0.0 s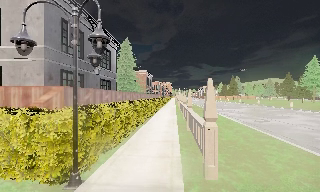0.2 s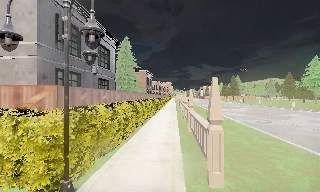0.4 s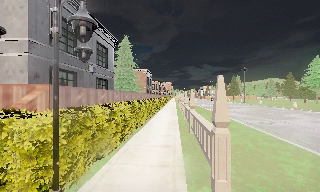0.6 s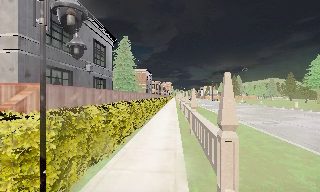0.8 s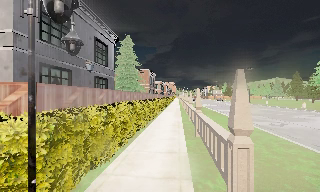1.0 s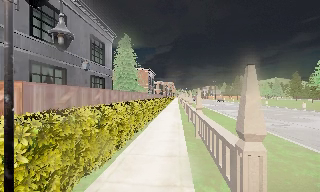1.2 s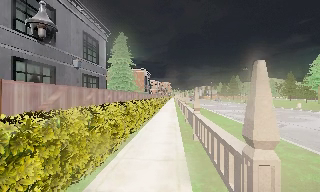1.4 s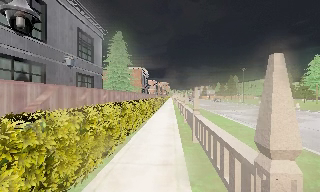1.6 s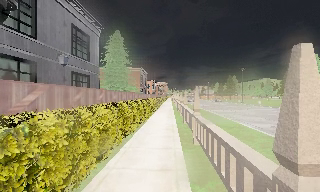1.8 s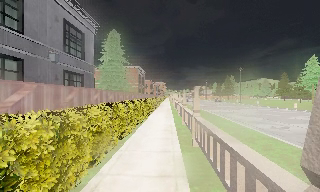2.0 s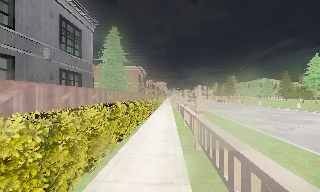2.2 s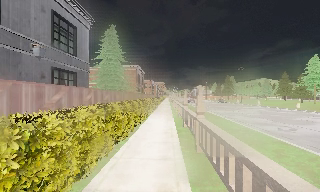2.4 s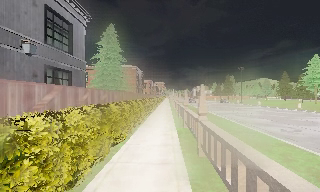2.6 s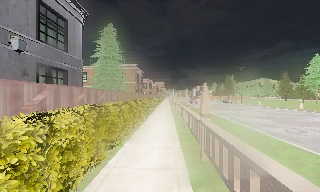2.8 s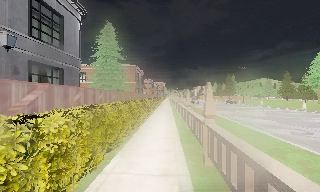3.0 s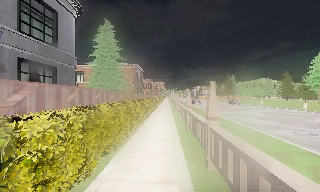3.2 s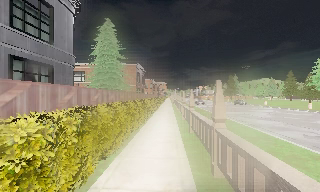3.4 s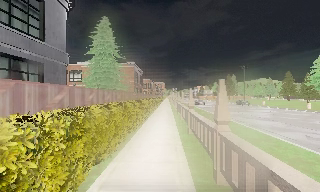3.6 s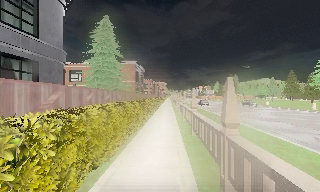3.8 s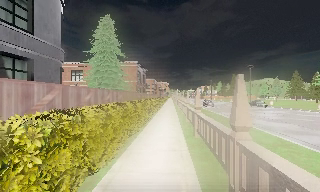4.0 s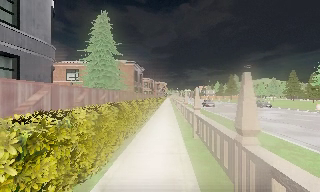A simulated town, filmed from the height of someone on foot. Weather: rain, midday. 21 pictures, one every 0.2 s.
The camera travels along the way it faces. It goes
forward.
0.0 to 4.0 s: The camera travels forward, about 8 m, so what stands in front looms larger.
The film runs forward here.
